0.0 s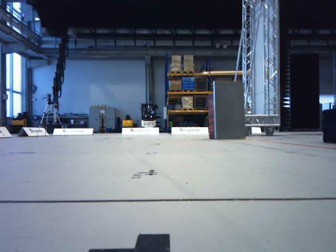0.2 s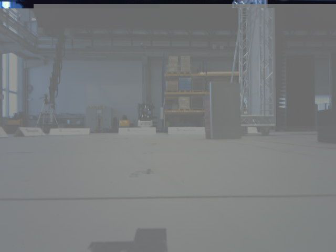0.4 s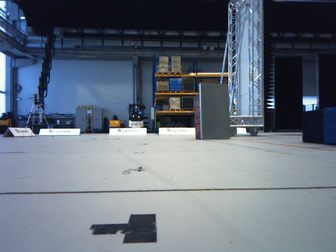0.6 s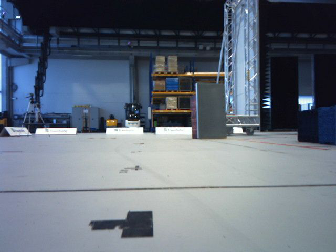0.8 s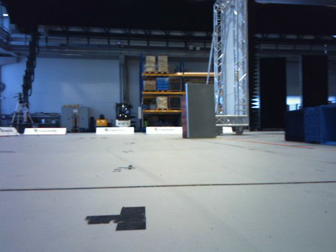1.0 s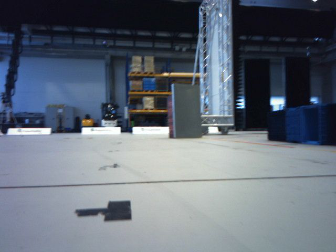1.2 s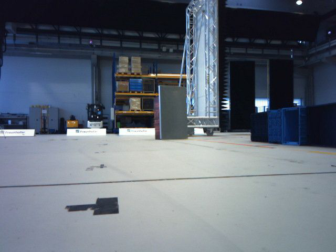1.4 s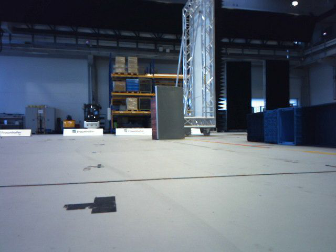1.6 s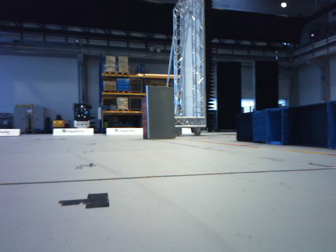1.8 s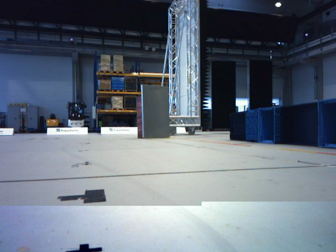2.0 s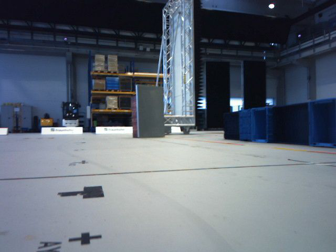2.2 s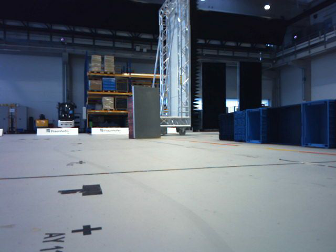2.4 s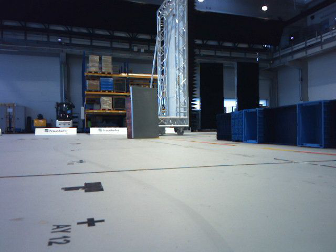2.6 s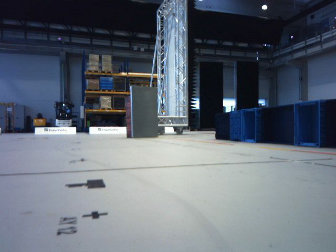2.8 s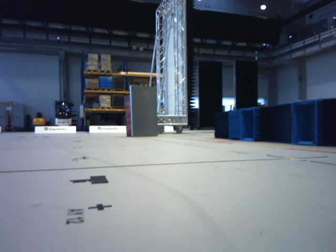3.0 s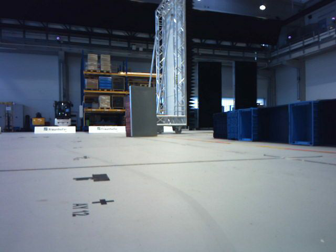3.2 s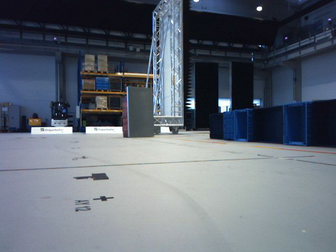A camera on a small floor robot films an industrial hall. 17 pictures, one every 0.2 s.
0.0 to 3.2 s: The camera swings to its right by about 20 degrees, and the scene slides to the left. It travels backward, about 0.6 m, so what stands in front gets smaller.
The film runs backward here.
